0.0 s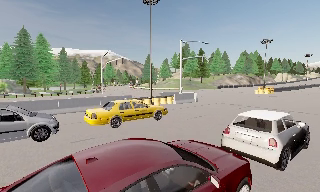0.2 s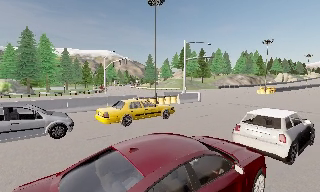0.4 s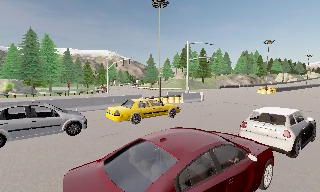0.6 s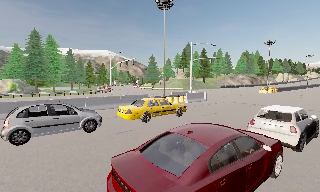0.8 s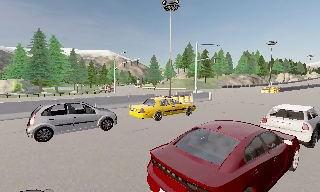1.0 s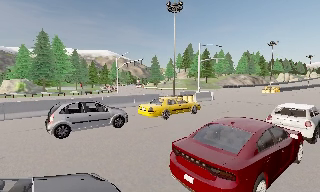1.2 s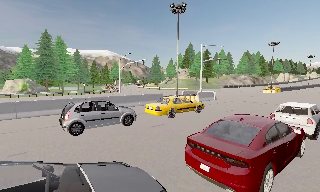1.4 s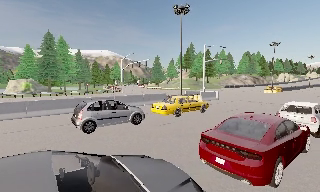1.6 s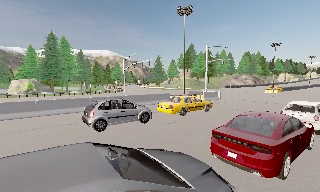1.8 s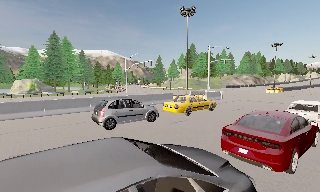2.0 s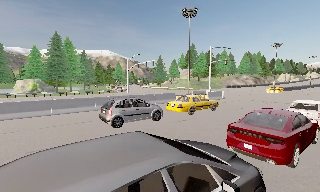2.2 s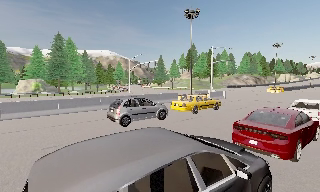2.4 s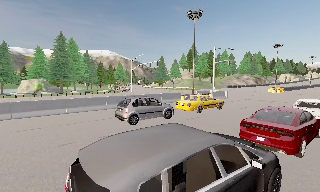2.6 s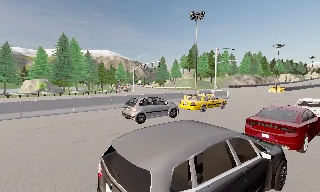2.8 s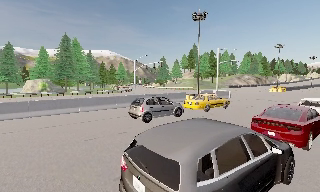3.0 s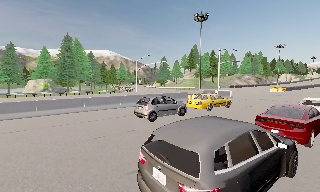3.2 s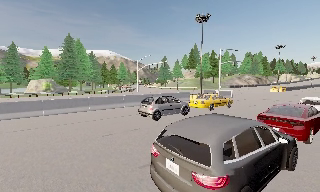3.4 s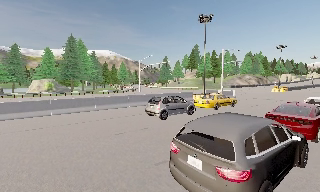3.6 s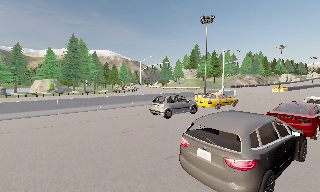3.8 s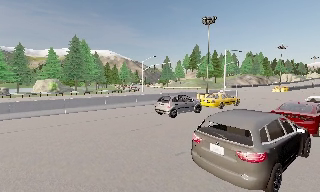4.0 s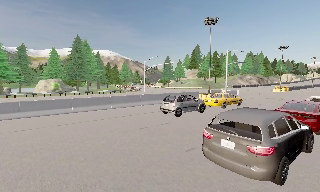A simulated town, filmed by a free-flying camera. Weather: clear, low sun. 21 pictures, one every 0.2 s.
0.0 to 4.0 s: The camera travels to its left and backward, about 11 m, so close, fixed things drift to the right.
The film runs backward here.
